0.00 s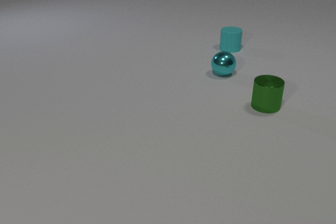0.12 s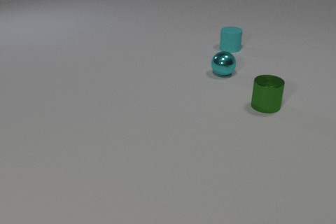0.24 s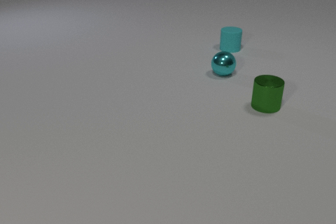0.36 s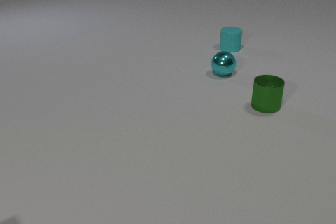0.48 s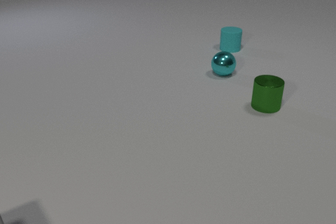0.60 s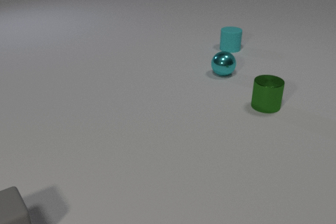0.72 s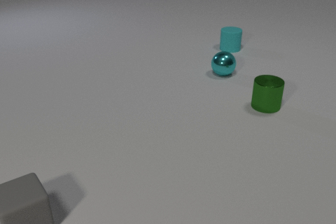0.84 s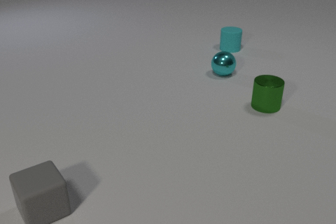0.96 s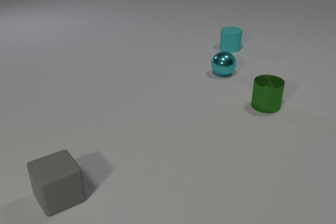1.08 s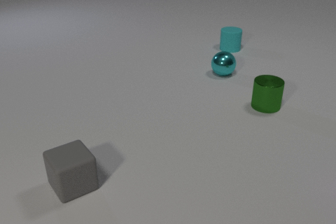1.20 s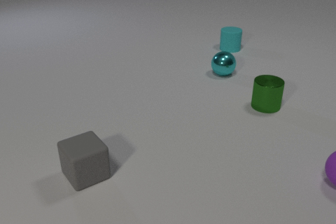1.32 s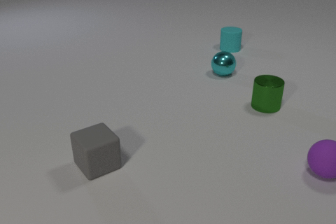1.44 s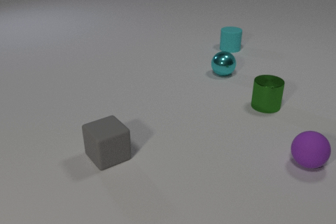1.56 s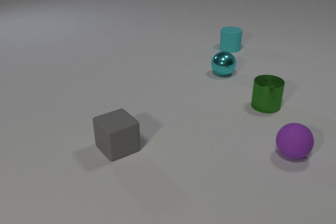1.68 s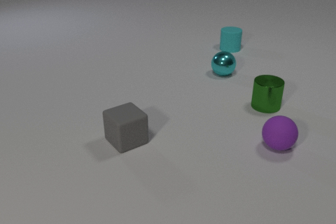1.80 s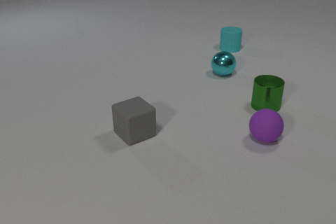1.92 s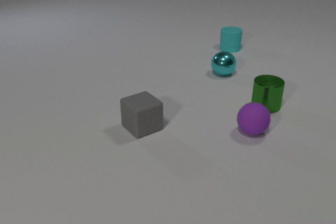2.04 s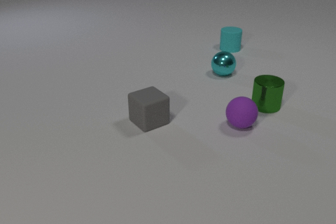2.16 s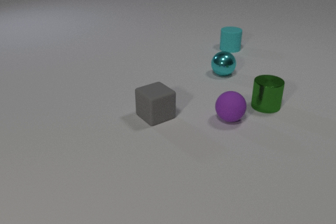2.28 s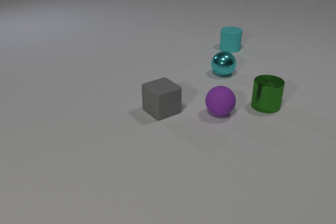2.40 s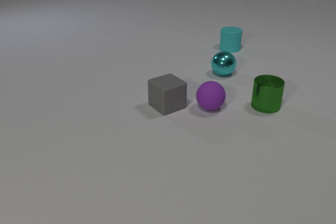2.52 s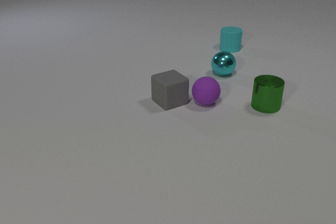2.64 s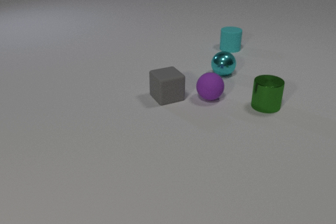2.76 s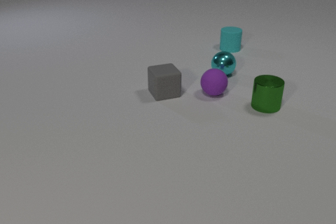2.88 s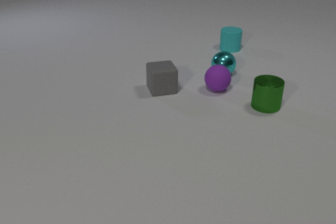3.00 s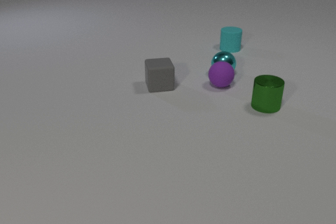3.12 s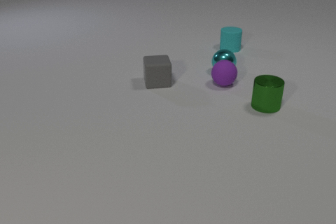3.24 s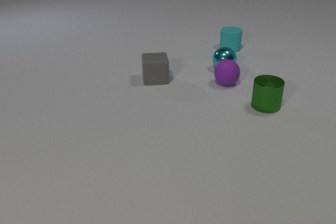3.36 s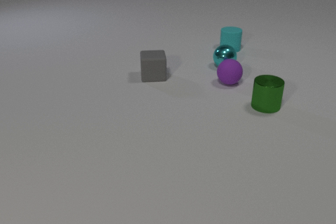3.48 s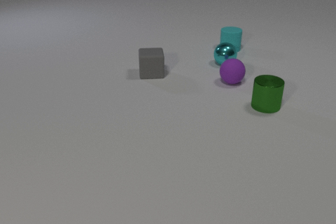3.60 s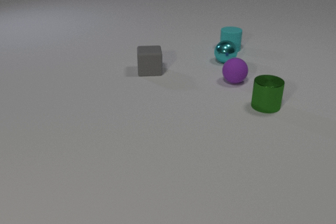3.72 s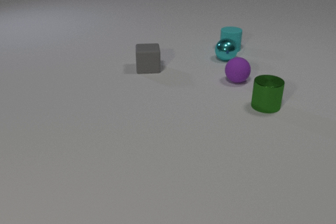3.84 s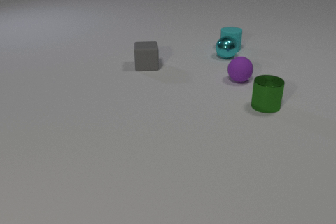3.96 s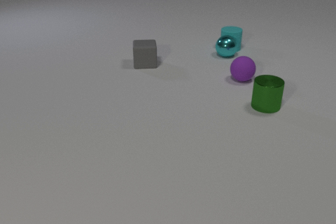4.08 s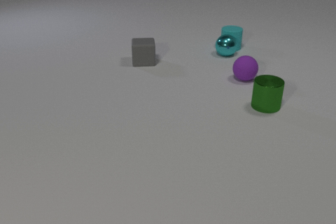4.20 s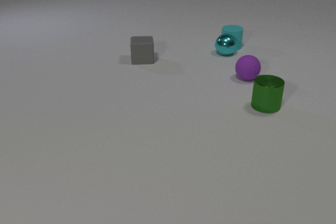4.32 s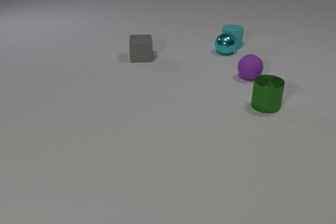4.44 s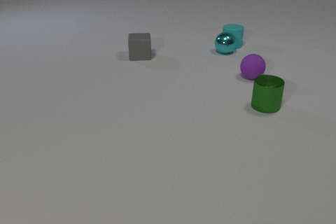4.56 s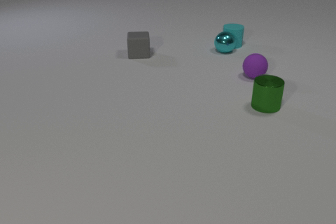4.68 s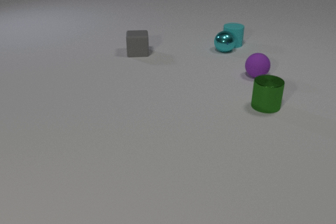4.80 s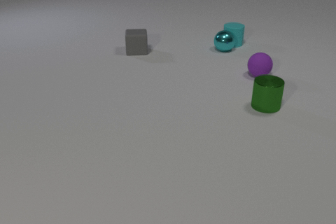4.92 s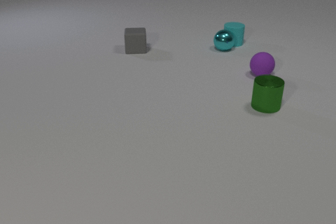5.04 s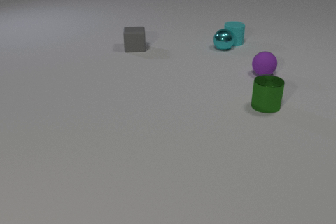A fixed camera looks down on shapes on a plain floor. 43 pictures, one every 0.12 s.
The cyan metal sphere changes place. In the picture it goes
away from the camera.
The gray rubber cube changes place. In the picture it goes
away from the camera.
0.00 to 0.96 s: The gray rubber cube comes in at the bottom edge, slides to the right and away from the camera.
0.96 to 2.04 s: The gray rubber cube slides away from the camera and to the right. The purple rubber sphere comes in at the right edge, rolls to the left and away from the camera.
2.04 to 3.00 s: The gray rubber cube slides away from the camera, spins so that its near face slides to the left, clockwise seen from above. The purple rubber sphere rolls away from the camera. The gray rubber cube and the purple rubber sphere collide.
3.00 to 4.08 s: The gray rubber cube slides away from the camera. The purple rubber sphere rolls to the right and away from the camera. The cyan metal sphere rolls away from the camera. The purple rubber sphere and the cyan metal sphere collide. The cyan metal sphere and the cyan rubber cylinder collide.
4.08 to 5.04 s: The gray rubber cube slides away from the camera. The purple rubber sphere rolls to the right and away from the camera. The cyan metal sphere rolls away from the camera. The cyan rubber cylinder slides away from the camera.
What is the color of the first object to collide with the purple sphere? gray.
What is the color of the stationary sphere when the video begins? cyan.
What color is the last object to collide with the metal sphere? cyan.
